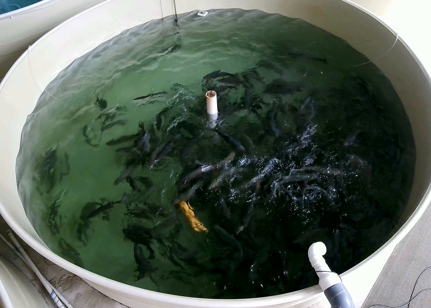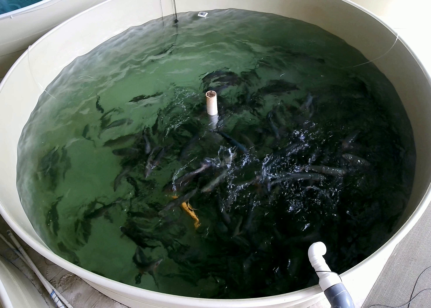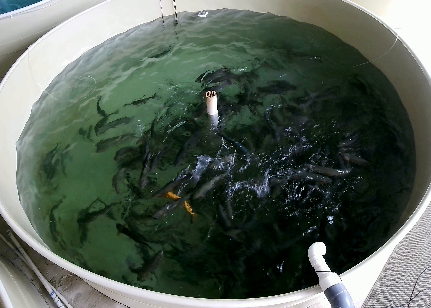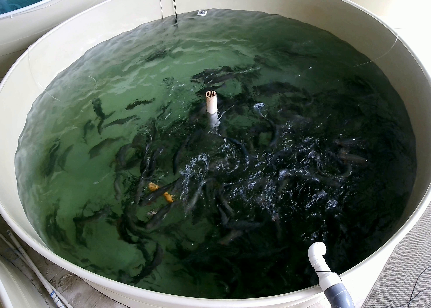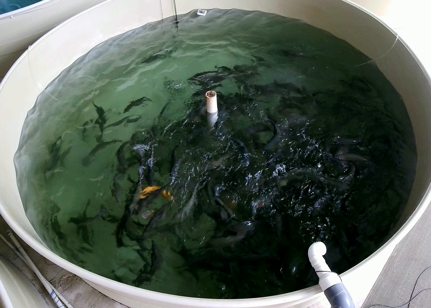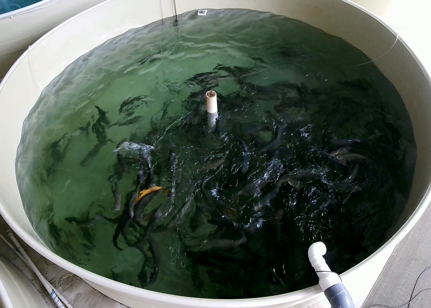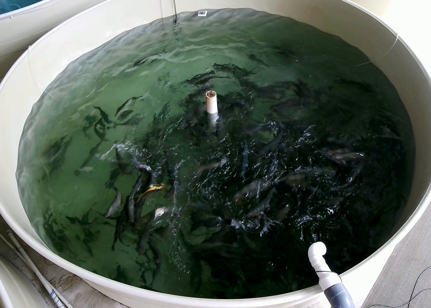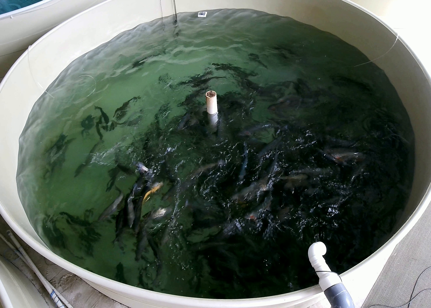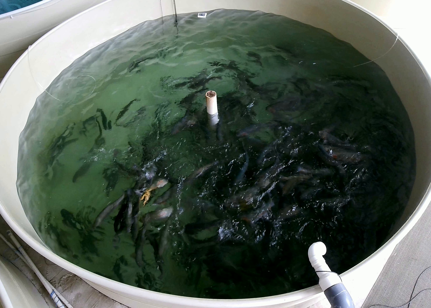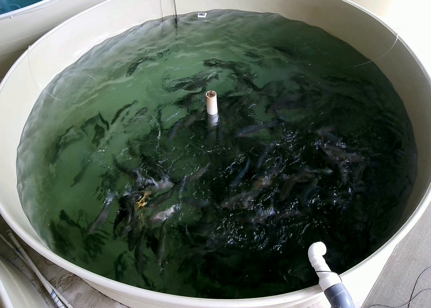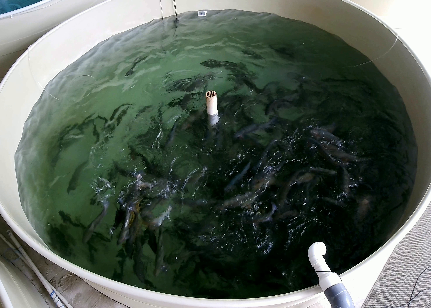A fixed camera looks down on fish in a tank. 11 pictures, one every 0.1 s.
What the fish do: Weak feeding.
